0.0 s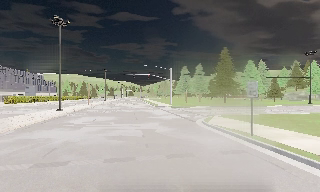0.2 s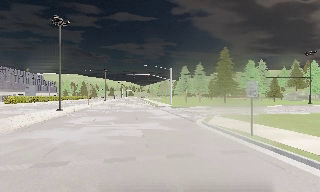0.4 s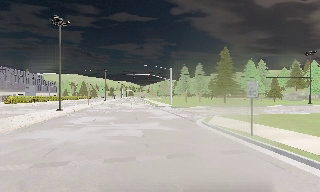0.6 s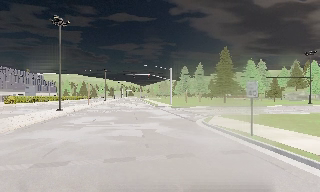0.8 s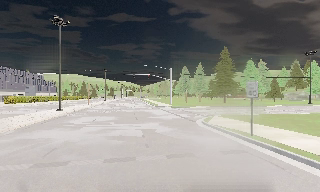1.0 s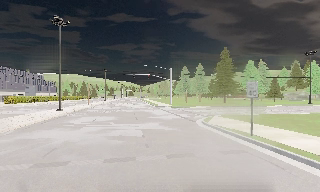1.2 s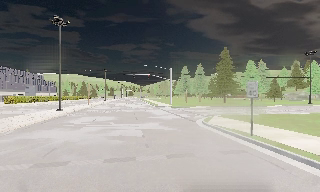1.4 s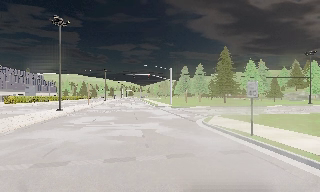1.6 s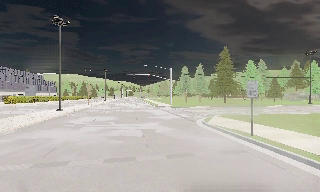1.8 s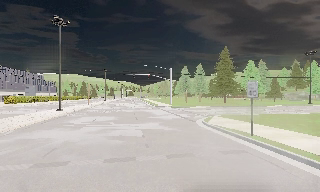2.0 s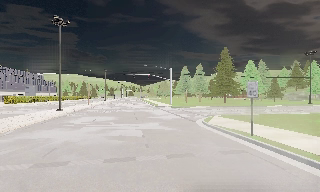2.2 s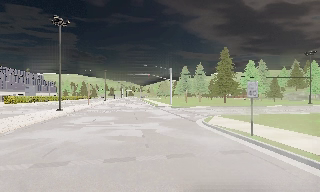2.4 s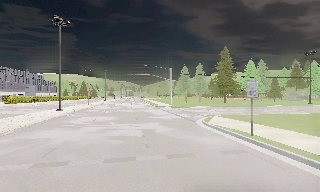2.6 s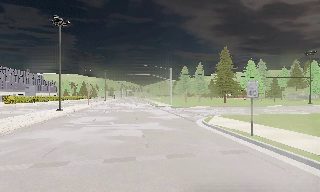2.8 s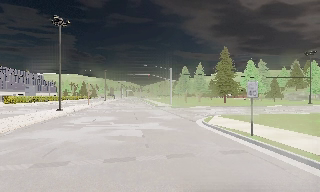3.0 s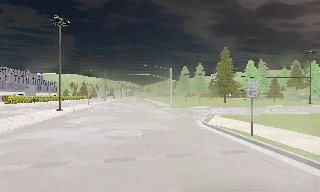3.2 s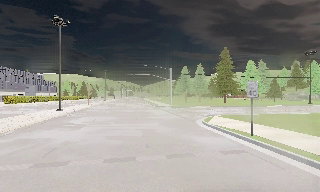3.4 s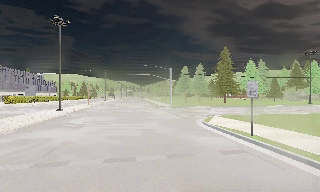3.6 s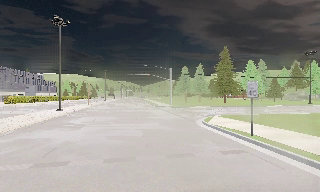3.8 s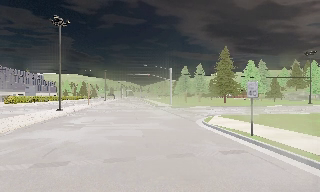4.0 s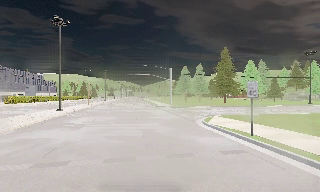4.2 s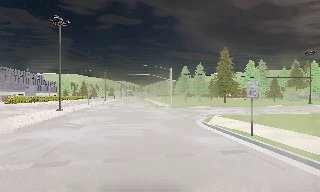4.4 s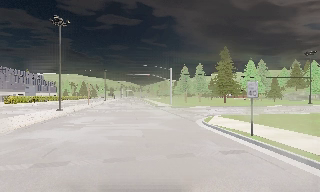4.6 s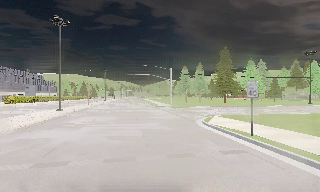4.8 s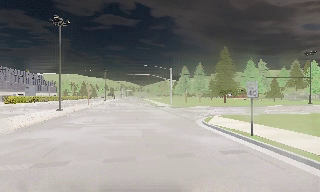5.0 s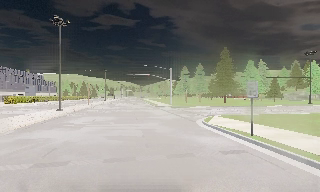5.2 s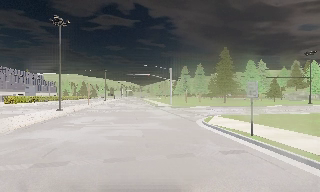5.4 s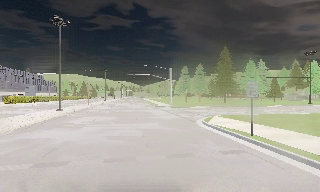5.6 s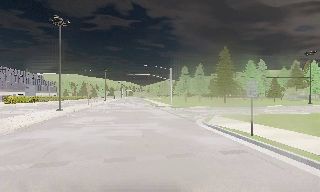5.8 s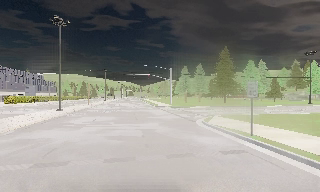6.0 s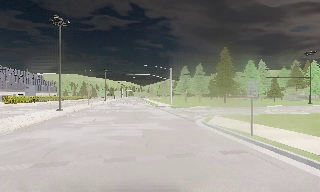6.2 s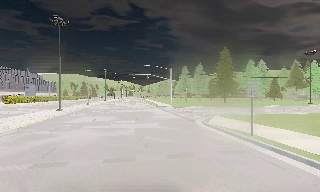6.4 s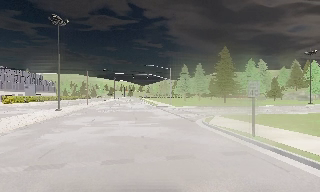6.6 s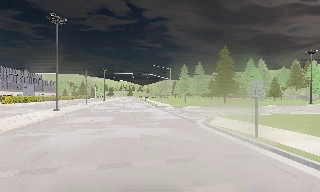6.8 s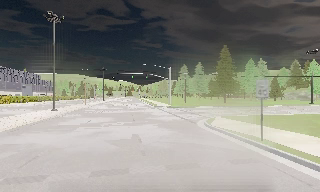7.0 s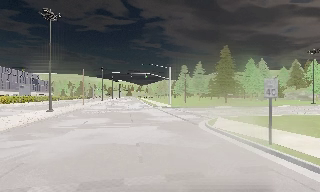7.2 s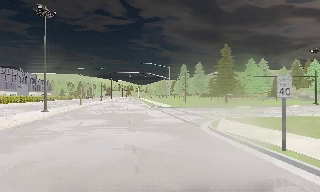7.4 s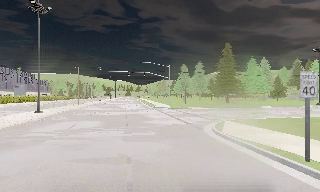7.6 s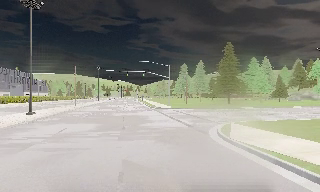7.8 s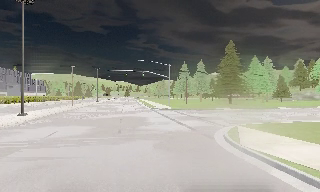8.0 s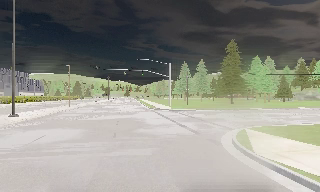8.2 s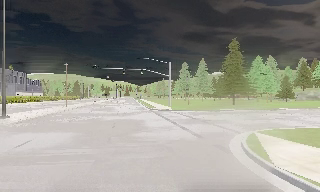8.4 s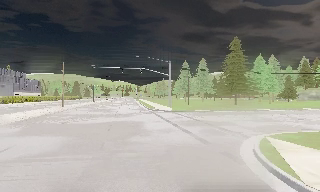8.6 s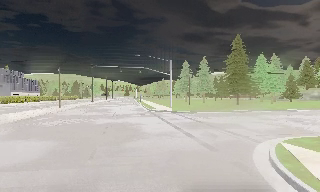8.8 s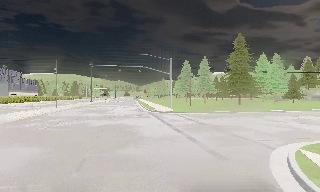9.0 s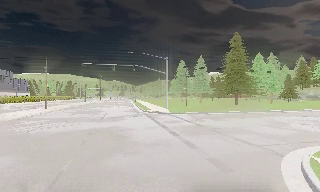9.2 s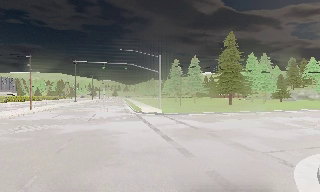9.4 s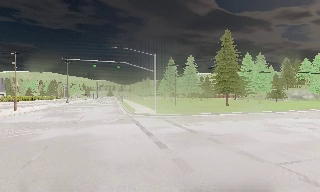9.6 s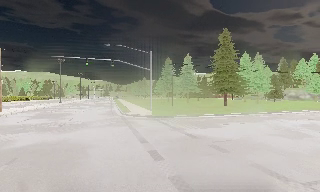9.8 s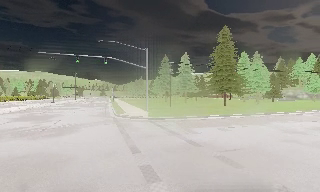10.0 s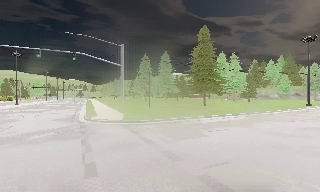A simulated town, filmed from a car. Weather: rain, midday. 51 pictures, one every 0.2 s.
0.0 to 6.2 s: The camera keeps its place and its aim.
6.2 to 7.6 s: The camera travels forward, about 4 m, so what stands in front looms larger. It gains speed.
7.6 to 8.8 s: The camera travels forward, about 5 m, so what stands in front looms larger.
8.8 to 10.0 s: The scene slides to the left, as the camera pans about 15 degrees to its right. It travels forward, about 7 m, so what stands in front looms larger.
The film runs forward here.
